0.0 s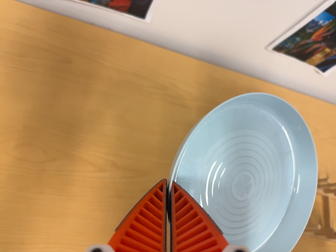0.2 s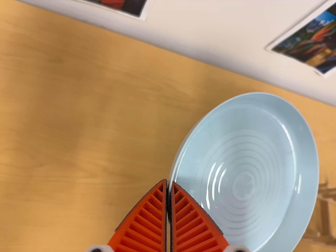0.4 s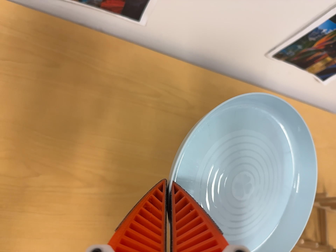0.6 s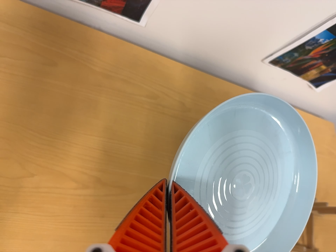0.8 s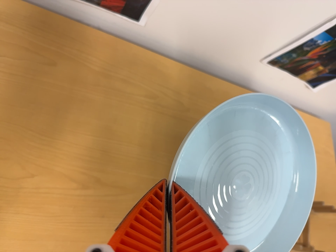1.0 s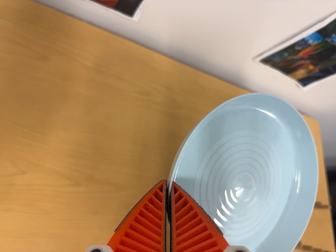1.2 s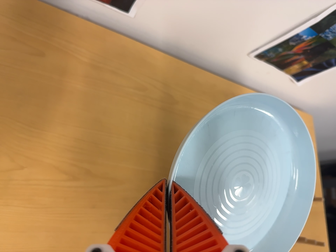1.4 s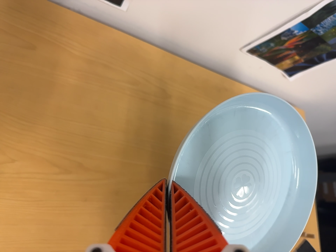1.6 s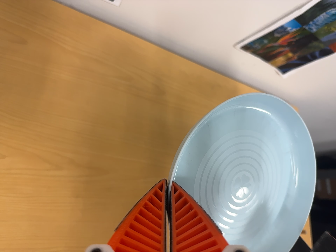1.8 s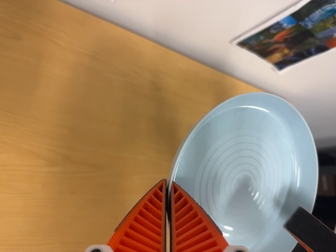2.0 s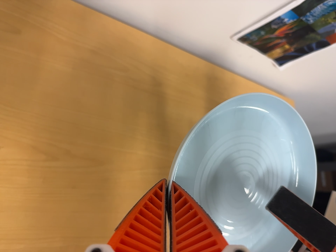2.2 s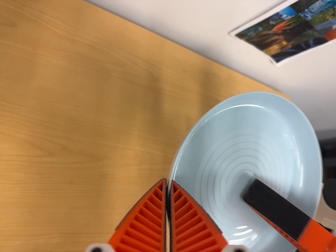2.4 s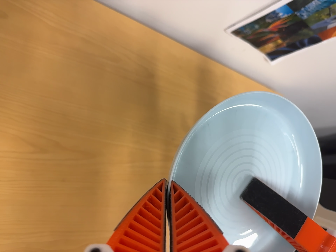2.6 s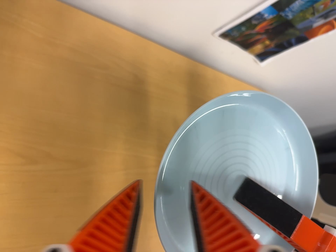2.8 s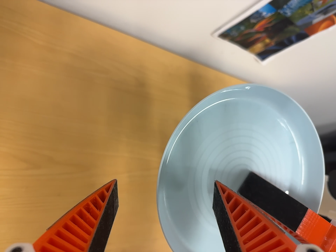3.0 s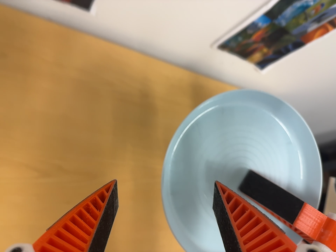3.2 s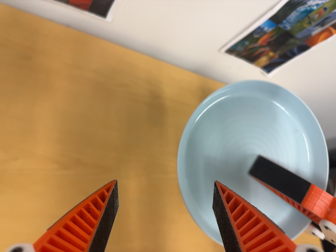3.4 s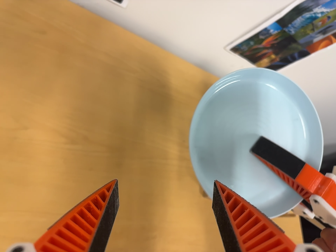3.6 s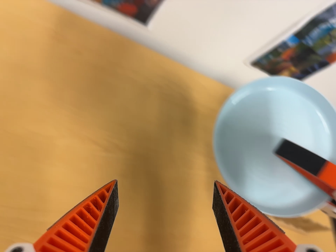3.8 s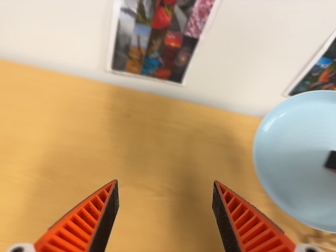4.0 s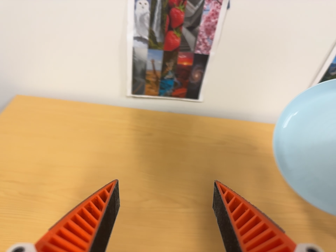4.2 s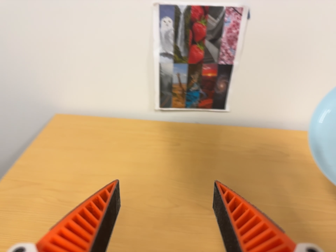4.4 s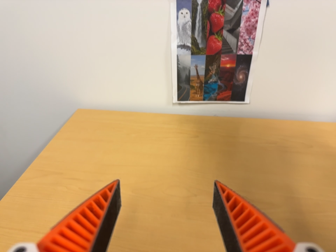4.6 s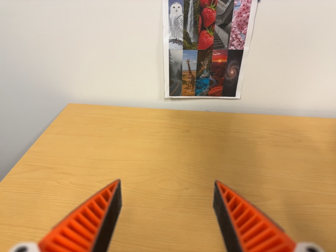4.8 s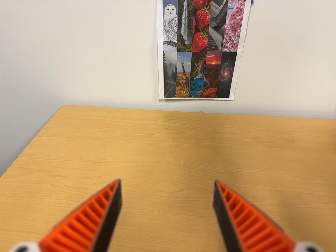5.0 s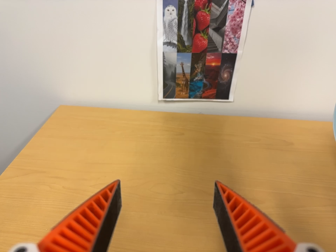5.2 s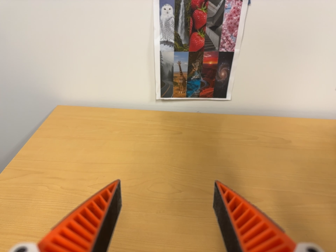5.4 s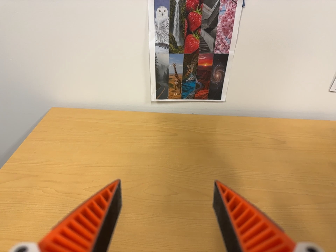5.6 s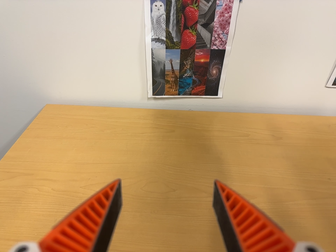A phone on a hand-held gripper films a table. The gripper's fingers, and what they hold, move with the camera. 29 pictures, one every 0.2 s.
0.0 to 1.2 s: The camera travels toward the top of its view, about 6 cm.
1.2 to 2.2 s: The camera shifts only a little, or ends up much as it began.
2.2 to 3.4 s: The camera travels toward the bottom of its view and backward, about 9 cm.
3.4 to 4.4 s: The camera swings to its left by about 35 degrees, and the scene slides to the right. It travels toward the bottom of its view and backward, about 20 cm. Its aim tips toward the top of its view by about 30 degrees. It rolls about its line of sight by about 20 degrees, and the scene rotates counterclockwise.
4.4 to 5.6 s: The camera shifts only a little, or ends up much as it began.
The film runs forward here.
